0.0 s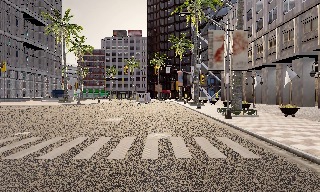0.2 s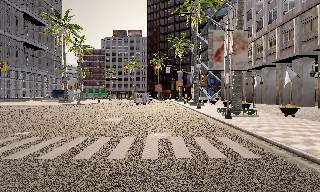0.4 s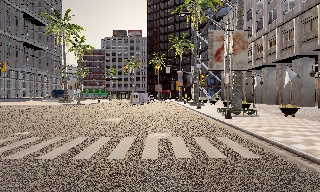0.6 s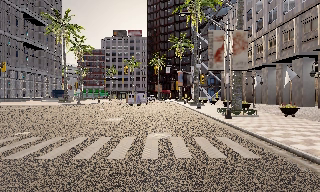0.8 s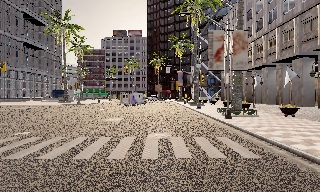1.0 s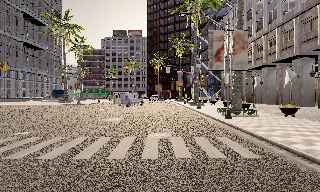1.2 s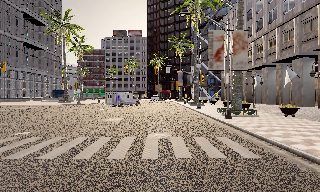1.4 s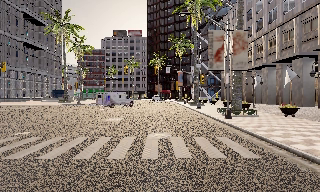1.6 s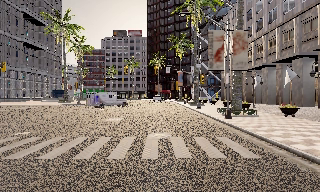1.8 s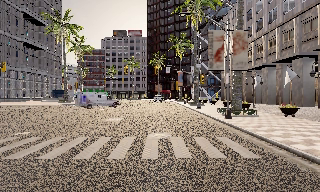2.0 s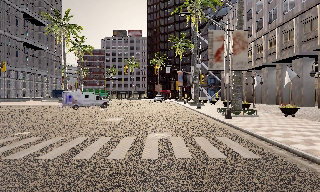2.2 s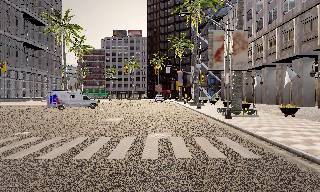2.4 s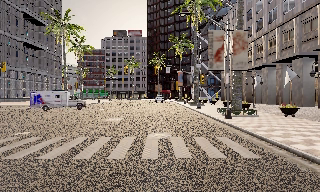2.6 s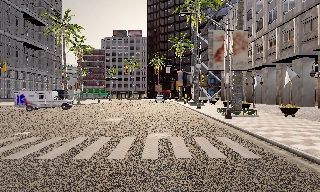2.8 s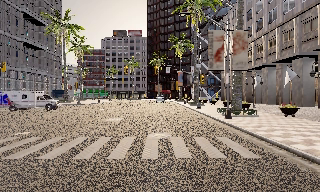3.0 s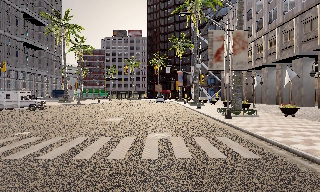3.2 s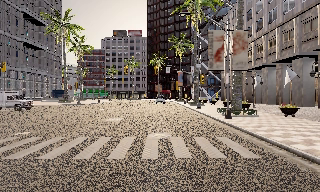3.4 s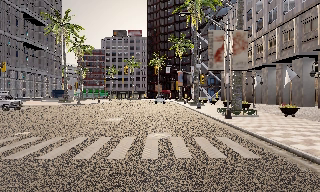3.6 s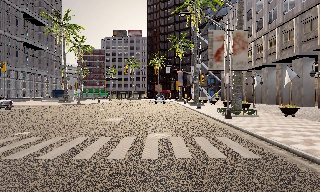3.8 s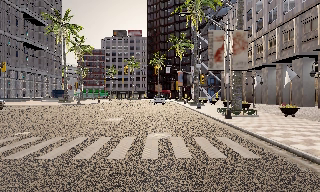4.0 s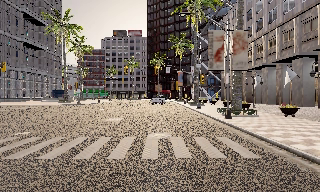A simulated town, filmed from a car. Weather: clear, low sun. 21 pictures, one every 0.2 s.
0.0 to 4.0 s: The camera keeps its place and its aim.
The film runs backward here.
